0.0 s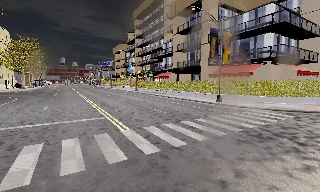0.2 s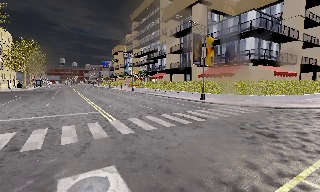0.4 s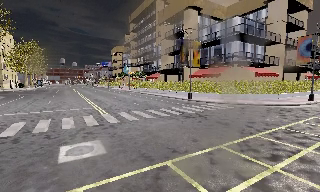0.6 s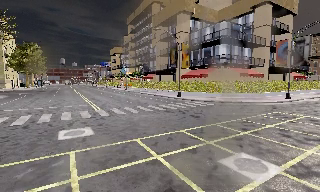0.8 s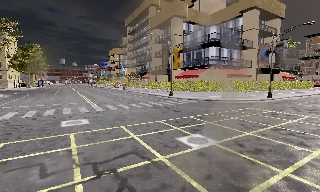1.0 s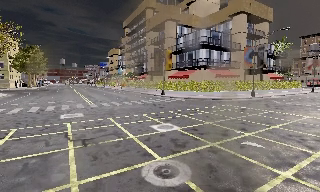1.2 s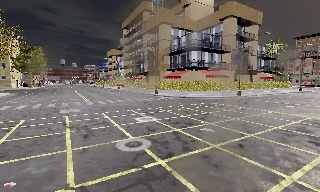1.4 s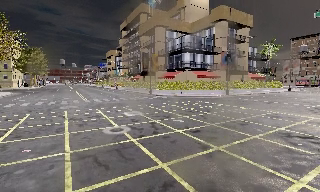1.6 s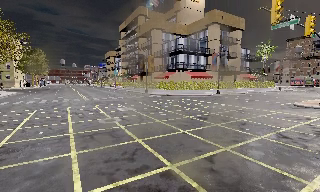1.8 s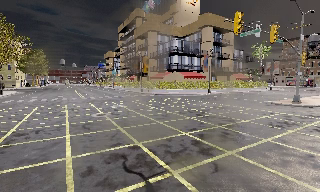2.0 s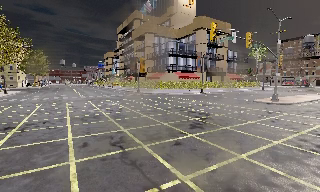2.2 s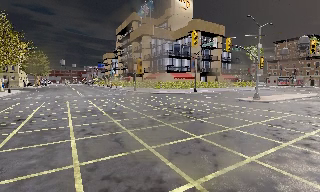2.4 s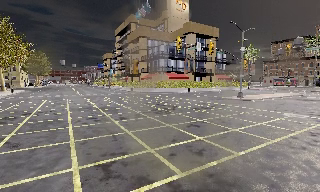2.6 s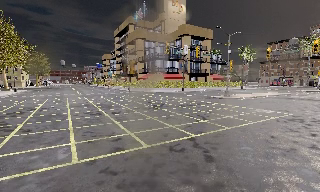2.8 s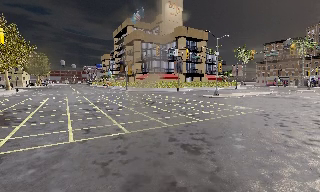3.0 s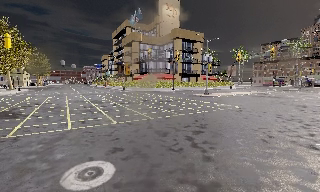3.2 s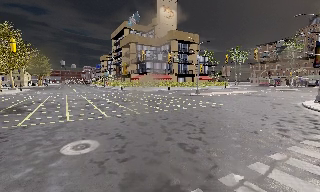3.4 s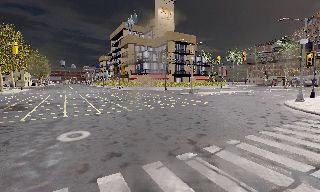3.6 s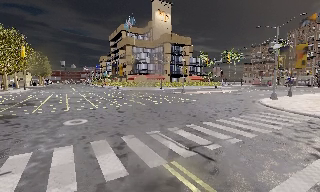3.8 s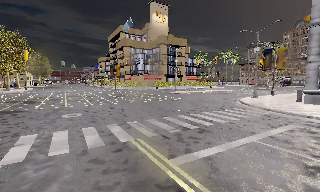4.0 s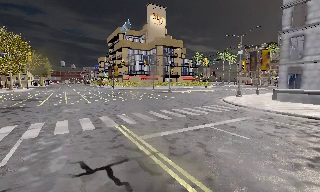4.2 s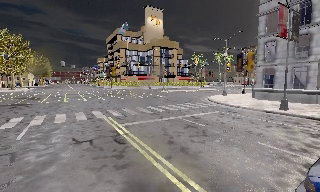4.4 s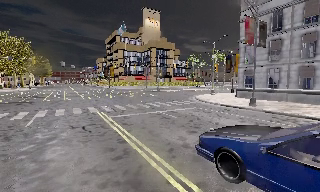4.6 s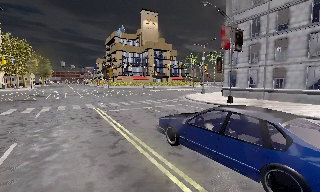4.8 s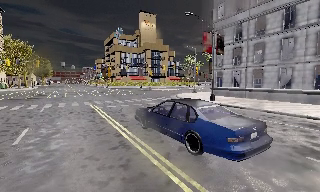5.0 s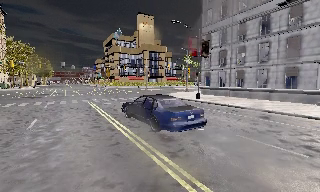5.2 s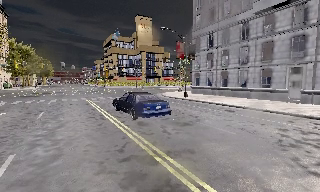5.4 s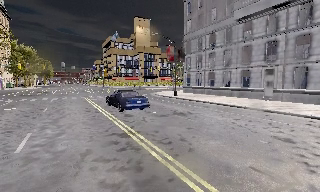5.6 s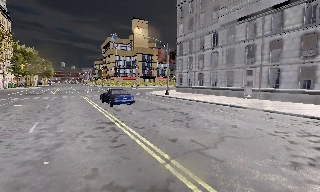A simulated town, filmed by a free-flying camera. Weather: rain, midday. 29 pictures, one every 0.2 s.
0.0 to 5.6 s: The camera travels backward and to its right, about 55 m, so what stands in front gets smaller.
The film runs forward here.
